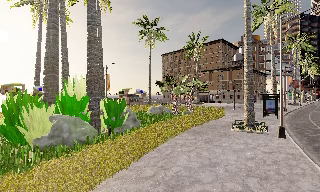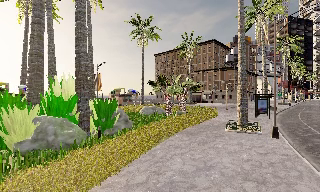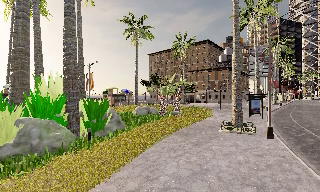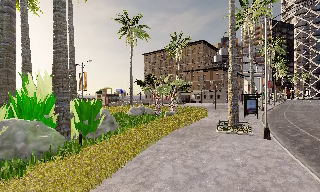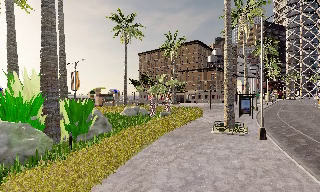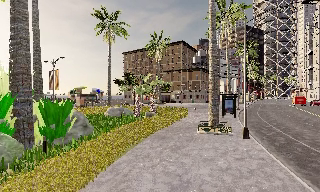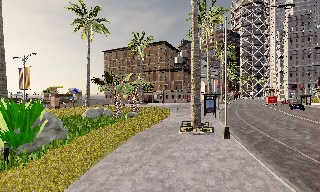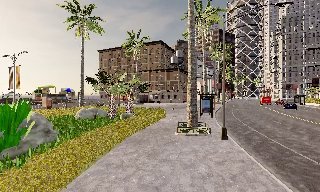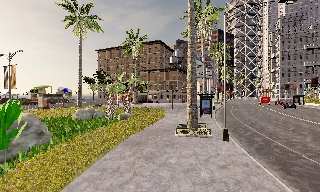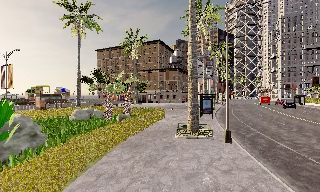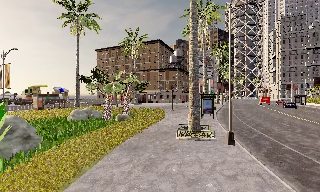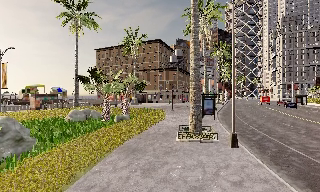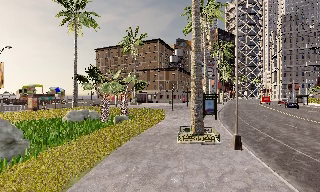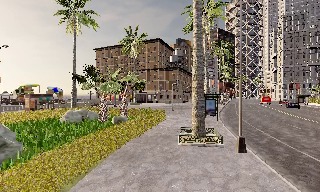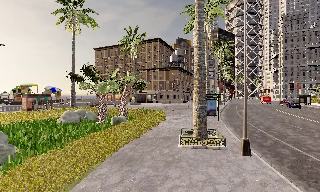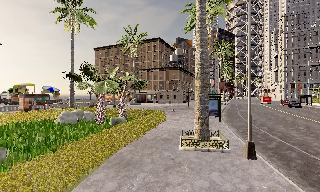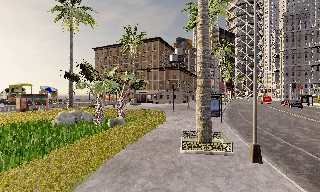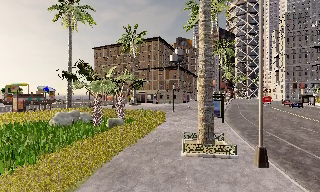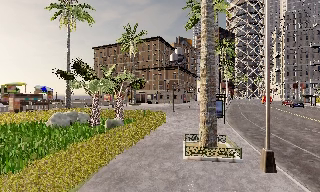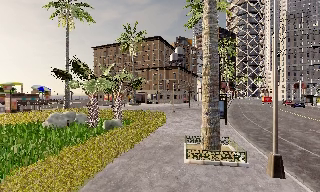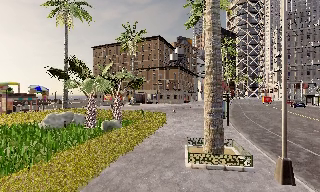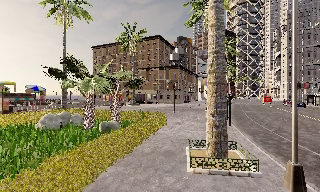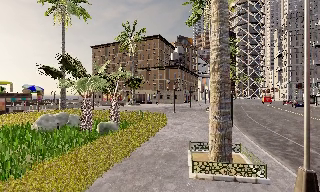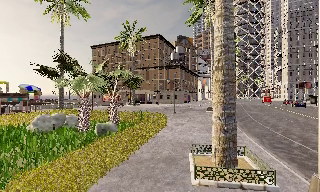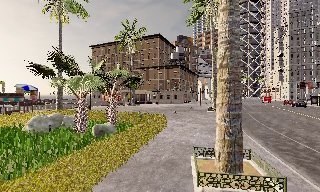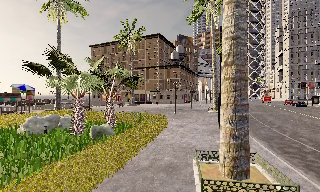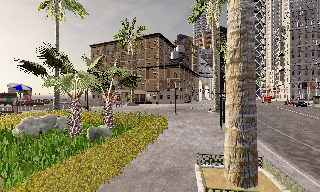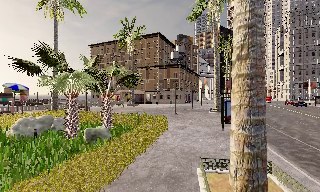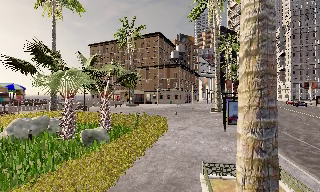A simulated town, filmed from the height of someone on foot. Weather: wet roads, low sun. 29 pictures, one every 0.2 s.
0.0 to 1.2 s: The camera pans to its right, which is clockwise from overhead, by about 20 degrees. It travels forward, about 2 m, so what stands in front looms larger.
1.2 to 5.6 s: The camera travels forward, about 8 m, so what stands in front looms larger.
The film runs forward here.
